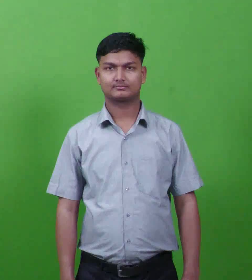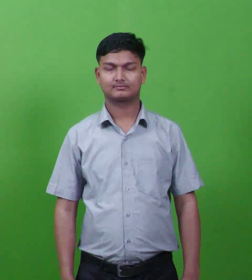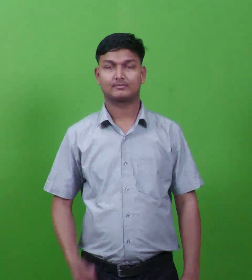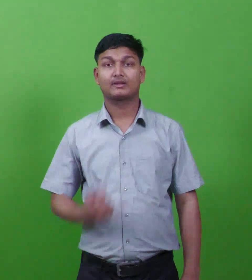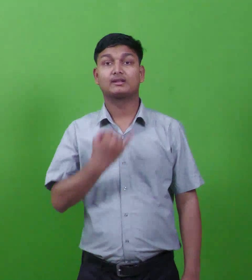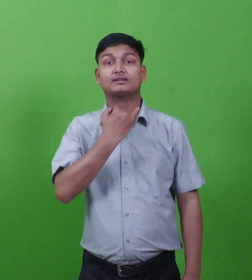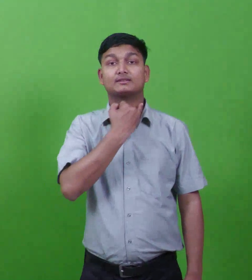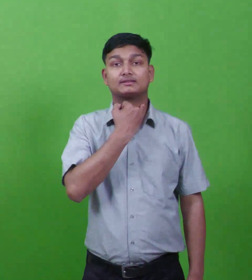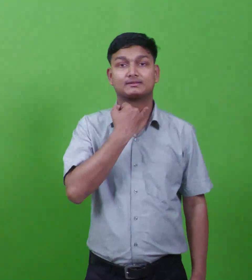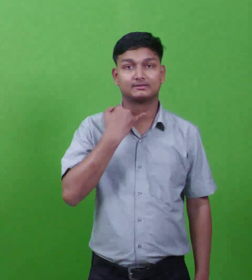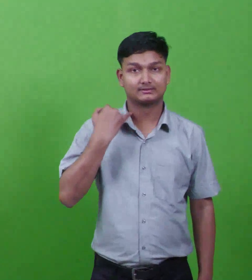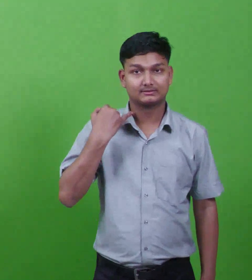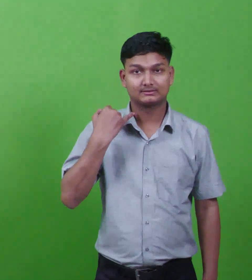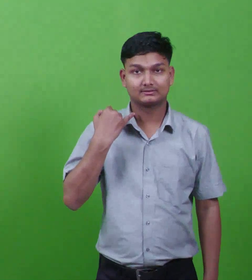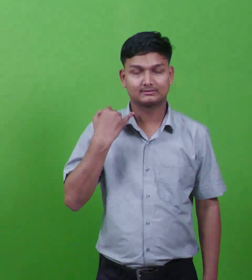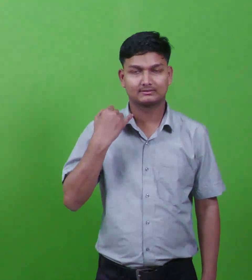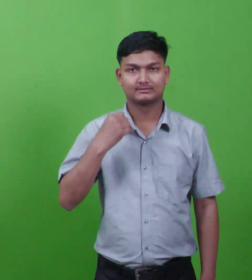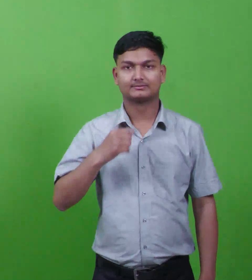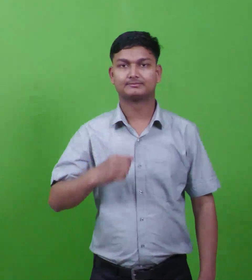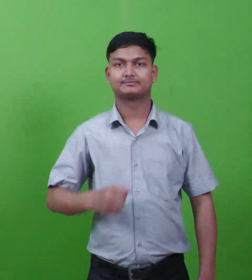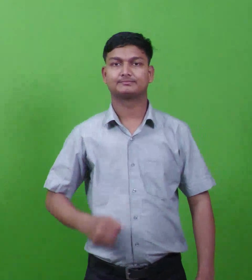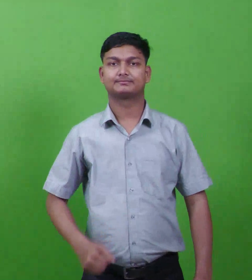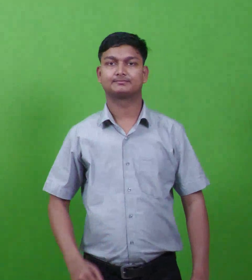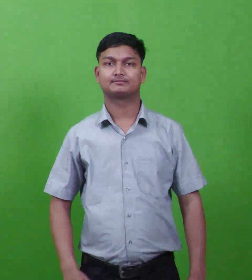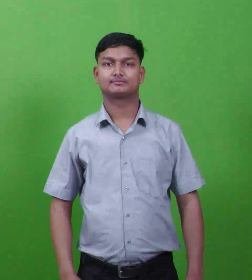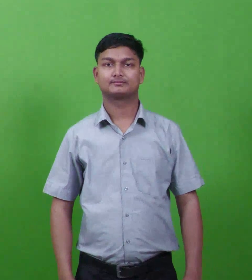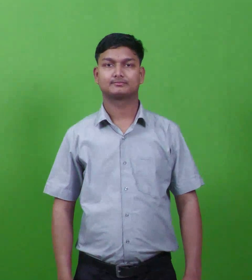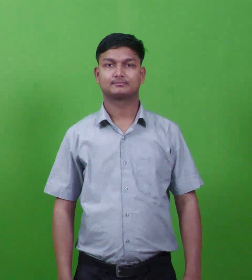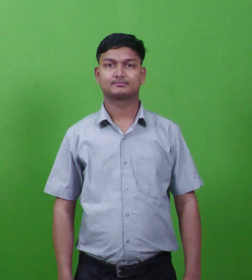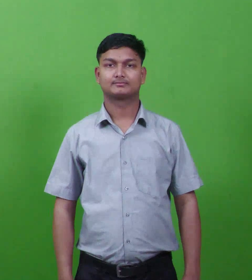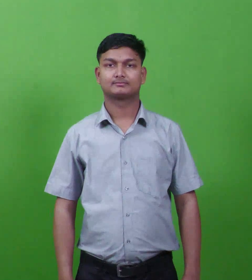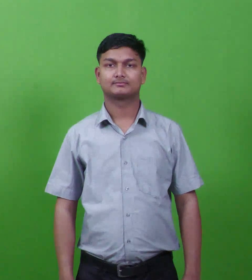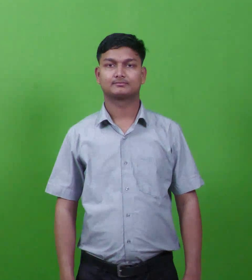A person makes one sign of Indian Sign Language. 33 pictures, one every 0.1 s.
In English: james-1
